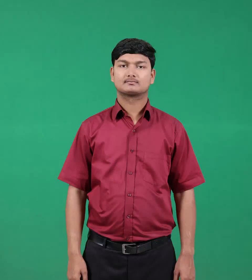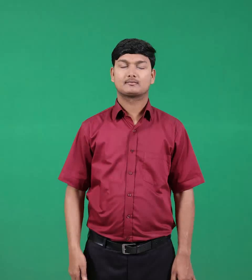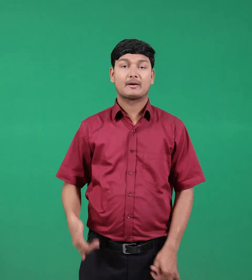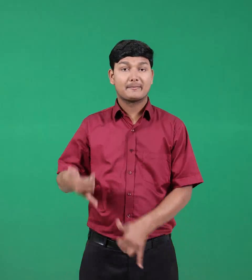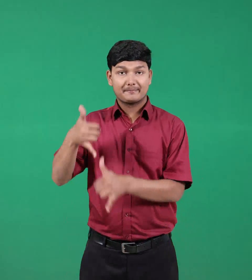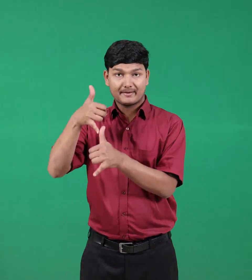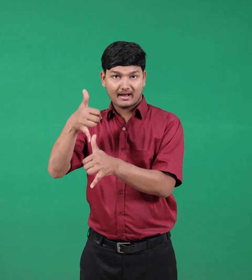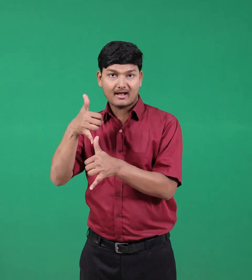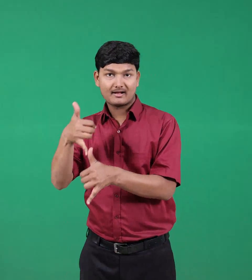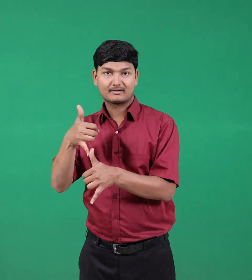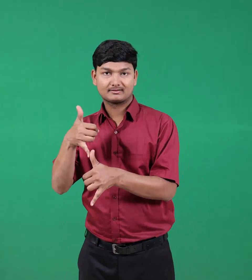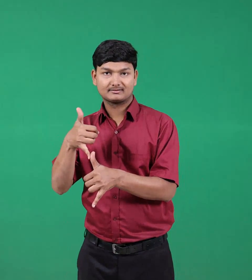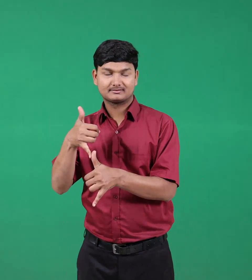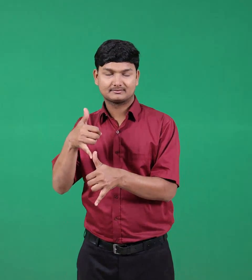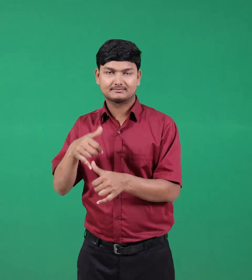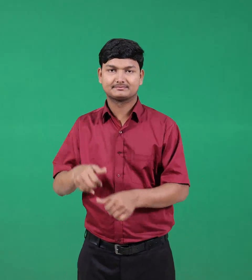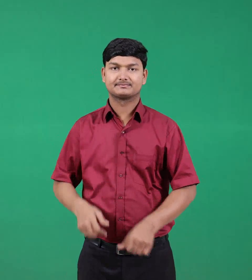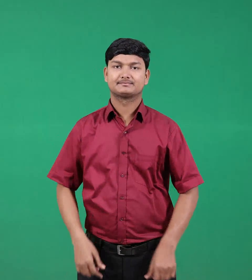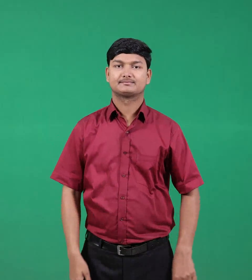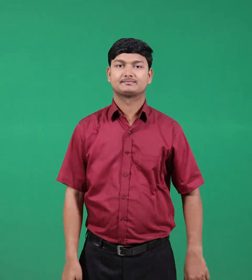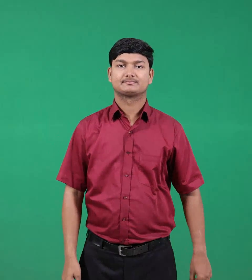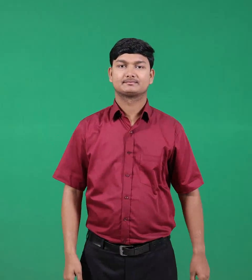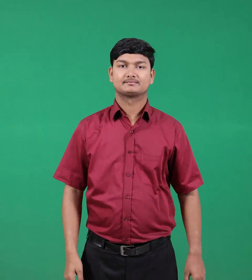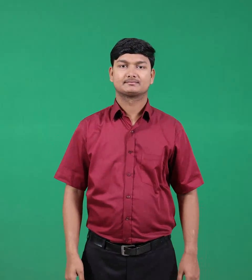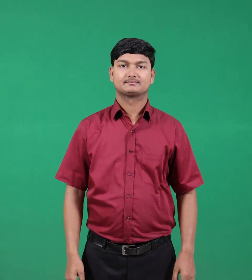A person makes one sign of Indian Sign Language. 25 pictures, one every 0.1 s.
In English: tall
